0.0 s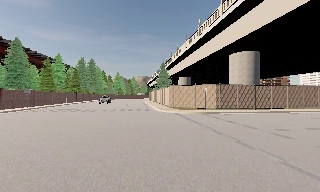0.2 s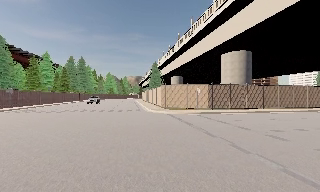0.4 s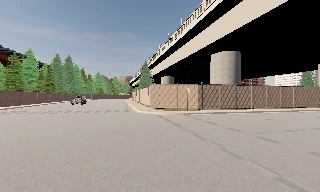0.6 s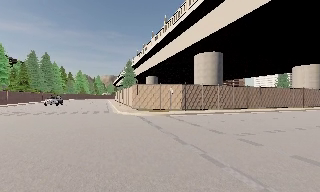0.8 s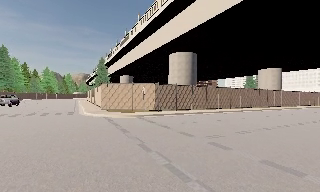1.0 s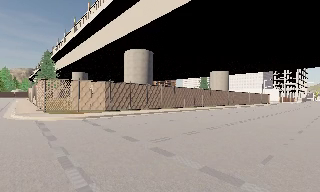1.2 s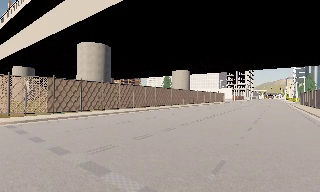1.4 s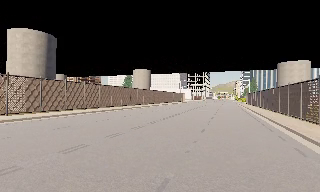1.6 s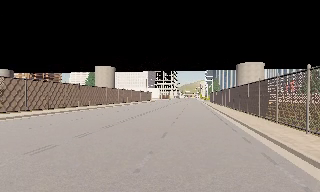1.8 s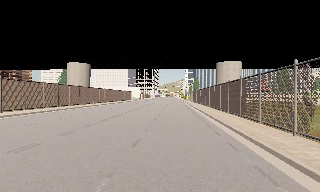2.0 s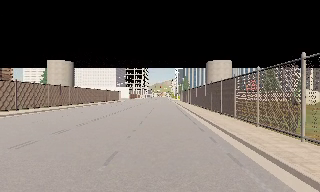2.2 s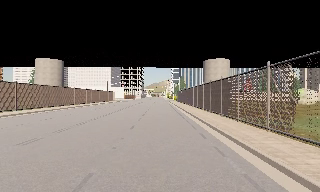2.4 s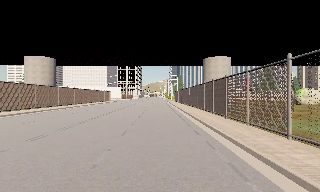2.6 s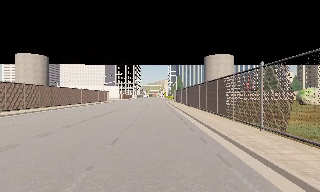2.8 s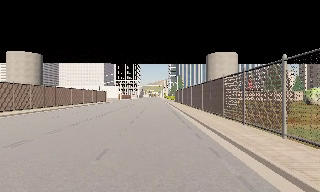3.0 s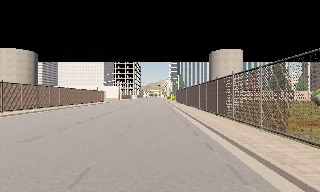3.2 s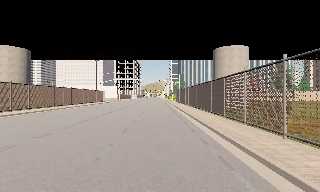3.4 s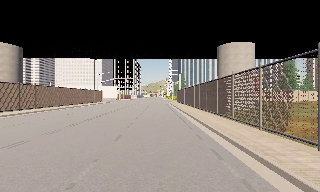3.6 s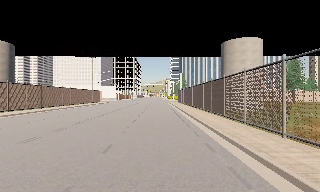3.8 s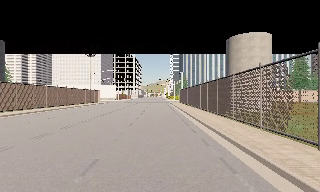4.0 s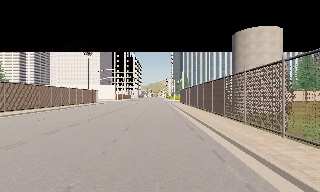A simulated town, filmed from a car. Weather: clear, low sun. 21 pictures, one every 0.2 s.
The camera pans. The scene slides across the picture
to the left.
The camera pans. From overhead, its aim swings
clockwise.
0.0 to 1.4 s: The camera swings to its right by about 60 degrees, and the scene slides to the left. It travels forward and to its right, about 7 m. It gains speed.
1.4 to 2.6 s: The camera swings to its right by about 25 degrees, and the scene slides to the left. It travels forward, about 8 m, so what stands in front looms larger.
2.6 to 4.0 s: The camera travels forward, about 10 m, so what stands in front looms larger.
The film runs forward here.
